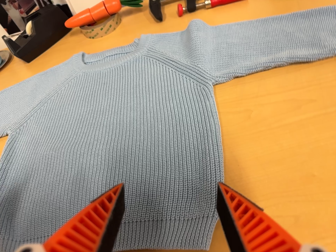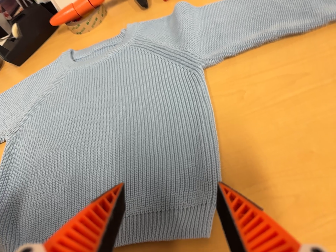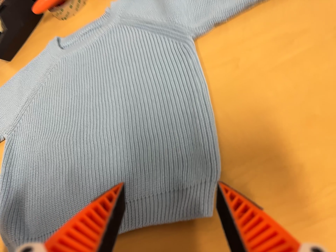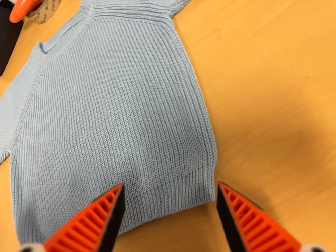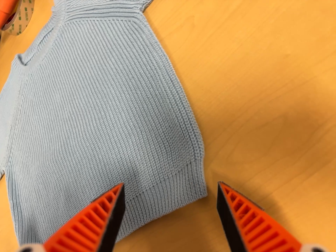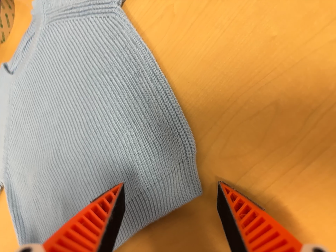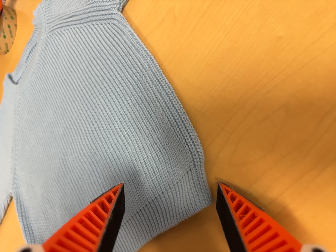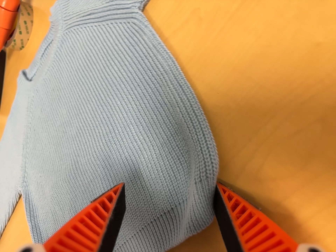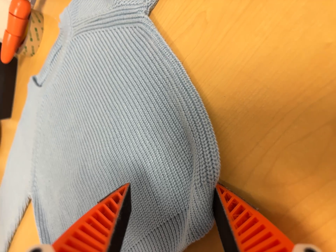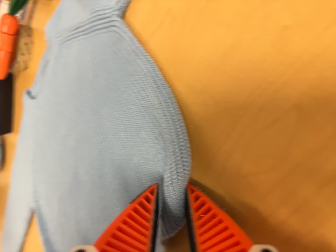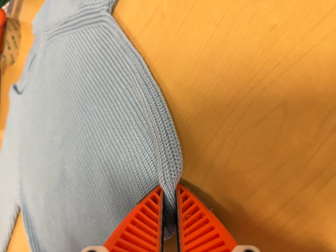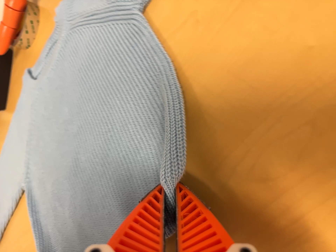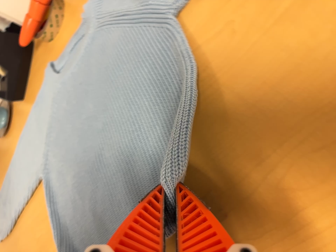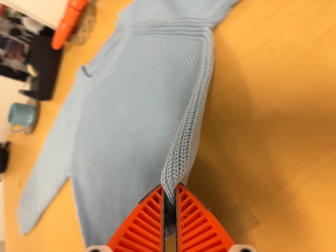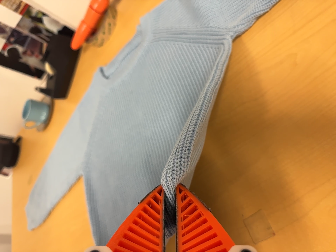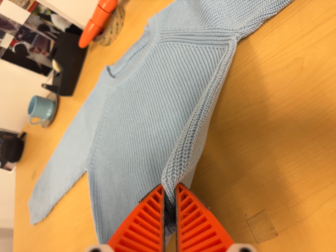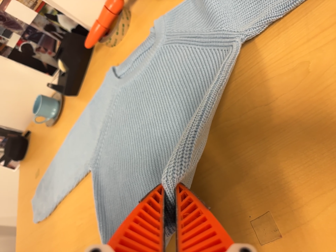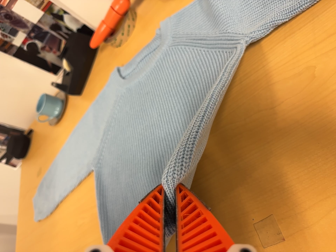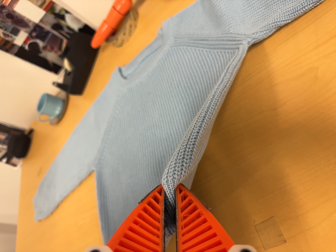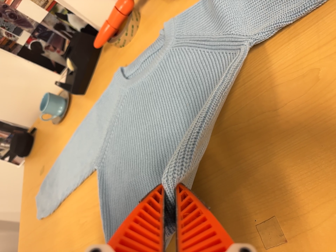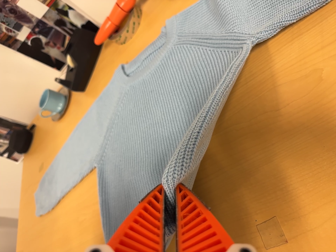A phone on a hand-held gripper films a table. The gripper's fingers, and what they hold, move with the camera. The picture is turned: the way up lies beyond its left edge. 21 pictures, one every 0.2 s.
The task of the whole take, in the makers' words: fold up.
0.0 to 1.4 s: The camera pans to its left by about 10 degrees. It travels to its right and forward, about 12 cm. Its aim tips toward the bottom of its view by about 15 degrees, and the scene shifts upward. It rolls about its line of sight by about 35 degrees, and the scene rotates counterclockwise.
1.4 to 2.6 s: The camera travels to its left, about 6 cm, so close, fixed things drift to the right.
2.6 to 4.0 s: The camera shifts only a little, or ends up much as it began.
The film runs forward here.
